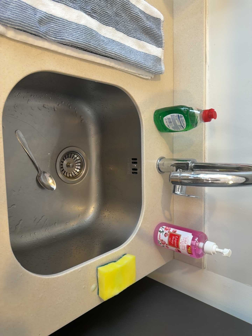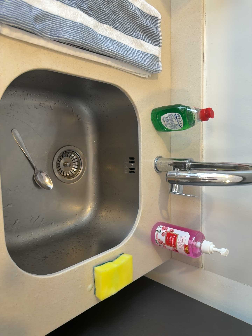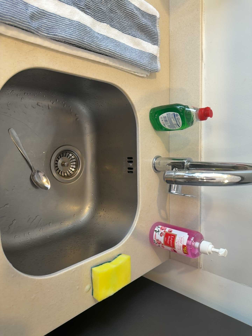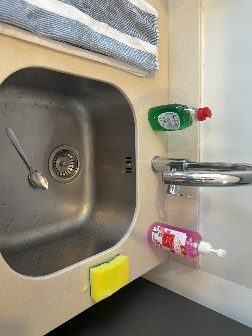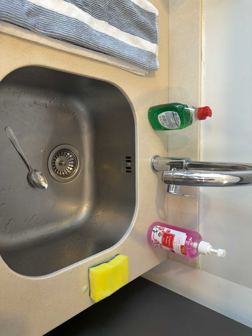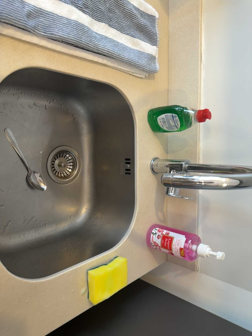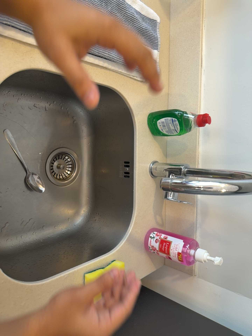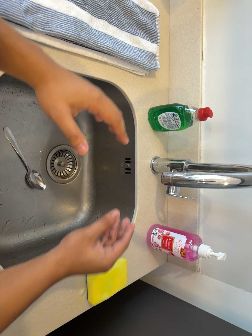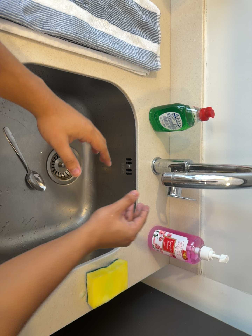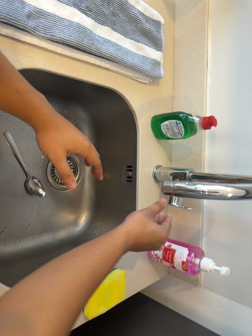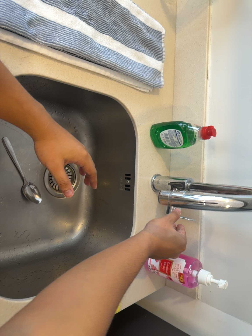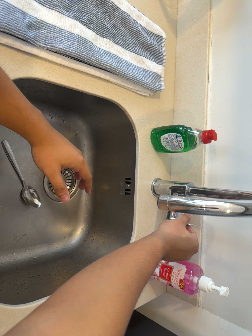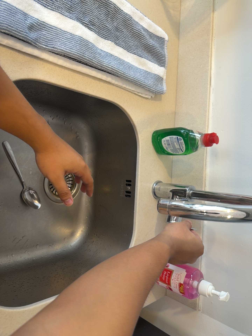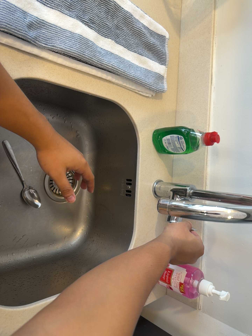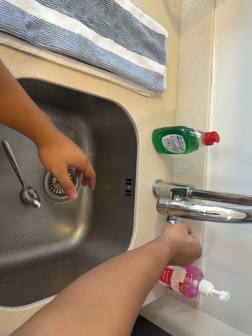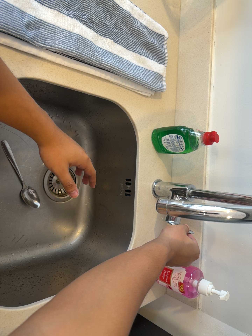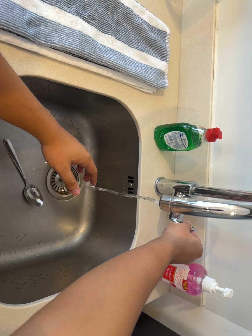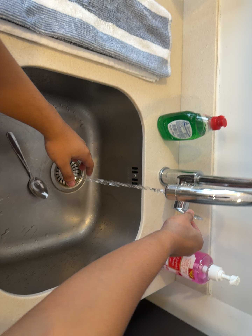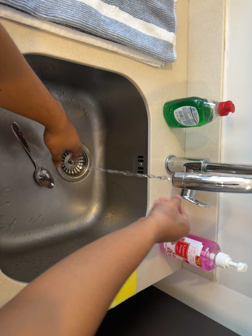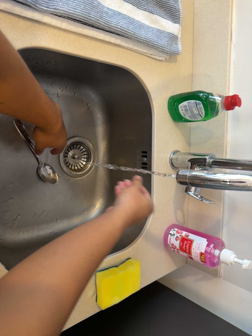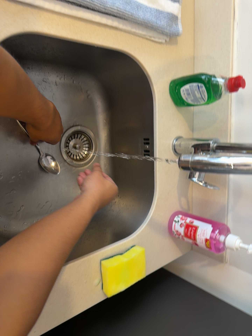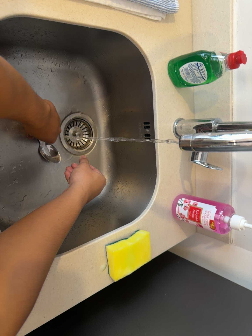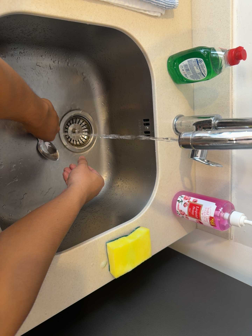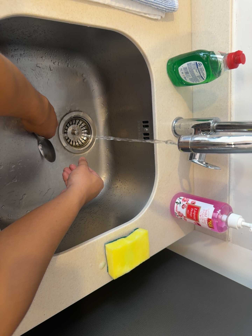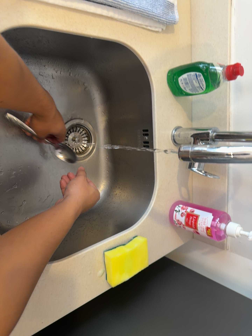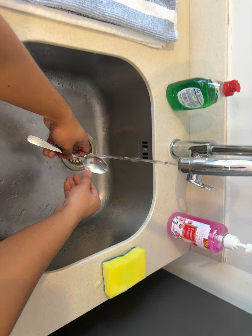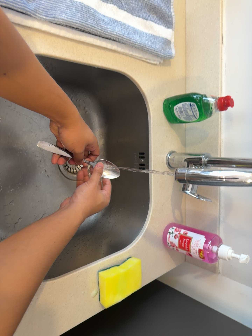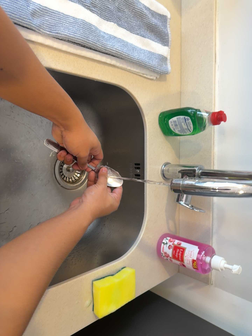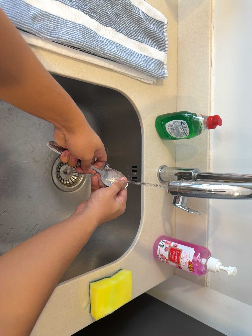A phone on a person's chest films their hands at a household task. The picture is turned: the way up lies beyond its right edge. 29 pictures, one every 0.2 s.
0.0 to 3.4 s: The camera travels forward, about 7 cm, so what stands in front looms larger.
3.4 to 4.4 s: The camera's aim tips toward the bottom of its view by about 10 degrees, and the scene shifts upward.
4.4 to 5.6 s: The camera's aim tips toward the top of its view by about 10 degrees, and the scene shifts downward.
The film runs forward here.
